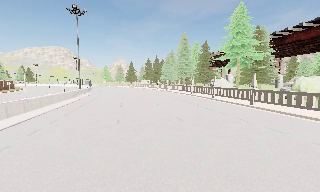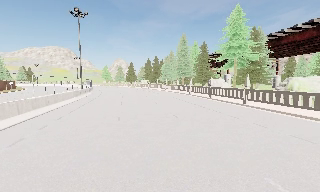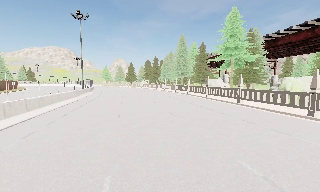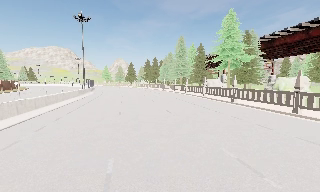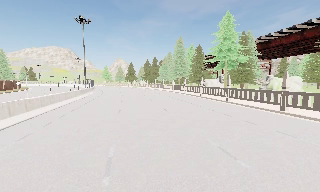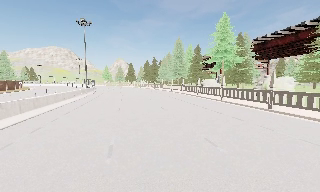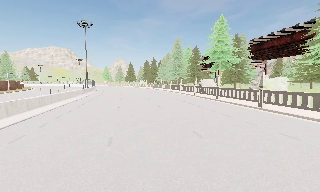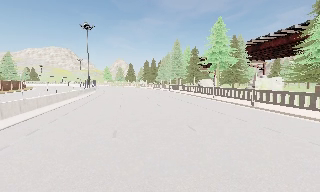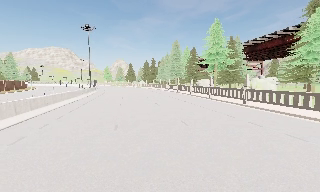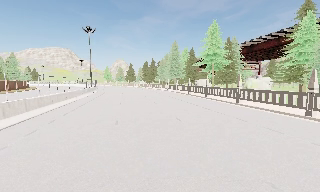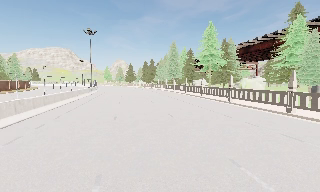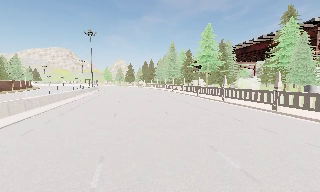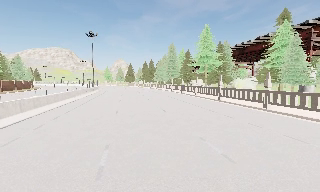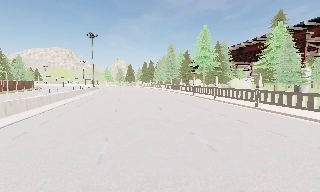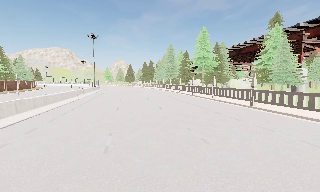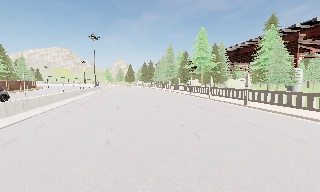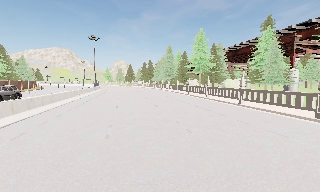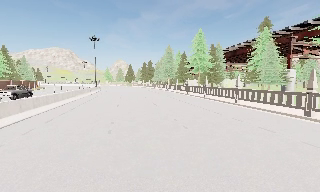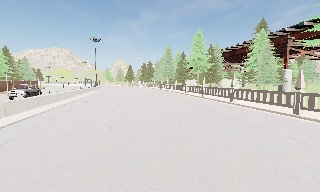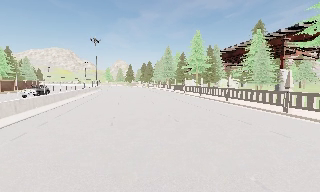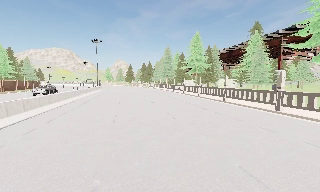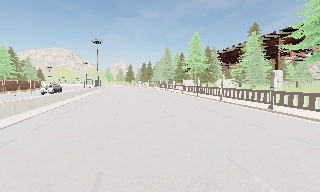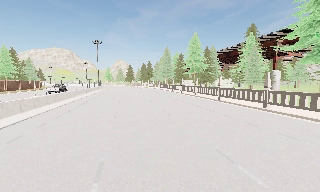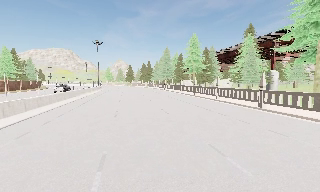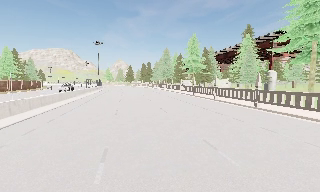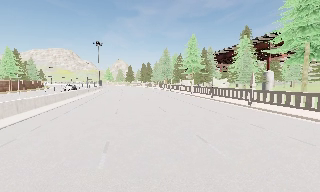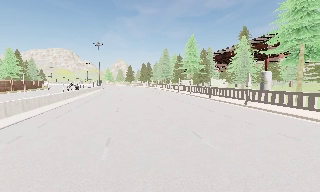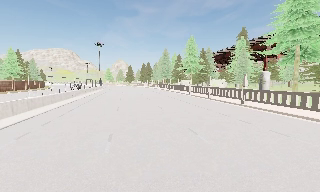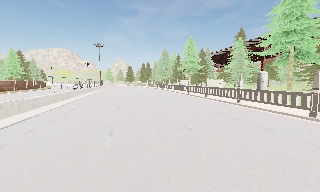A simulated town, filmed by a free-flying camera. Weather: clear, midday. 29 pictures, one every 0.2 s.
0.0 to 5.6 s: The camera travels backward, about 20 m, so what stands in front gets smaller. It loses speed.
The film runs backward here.
